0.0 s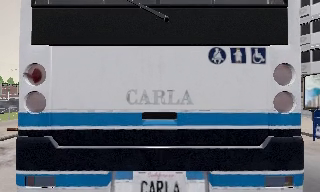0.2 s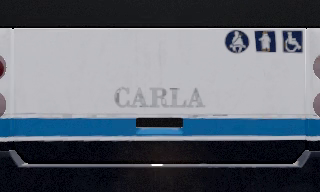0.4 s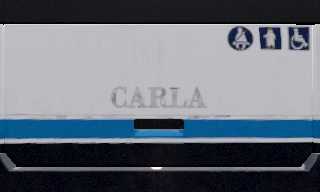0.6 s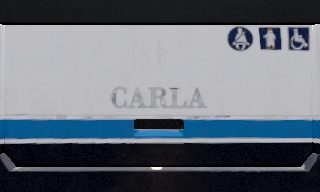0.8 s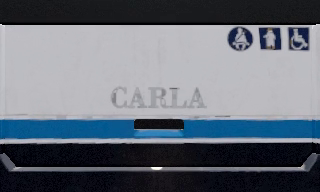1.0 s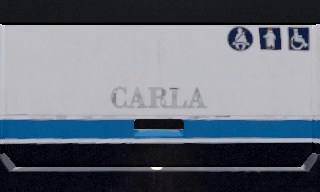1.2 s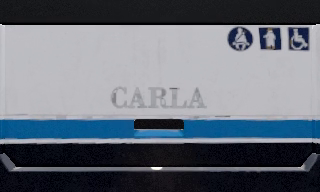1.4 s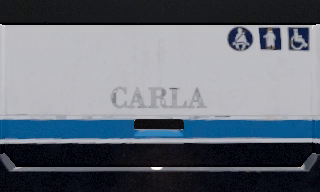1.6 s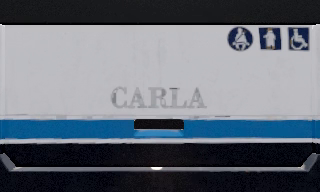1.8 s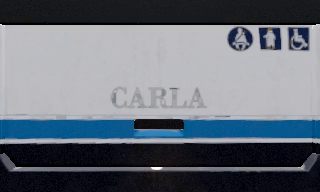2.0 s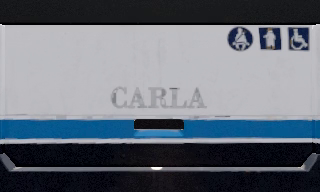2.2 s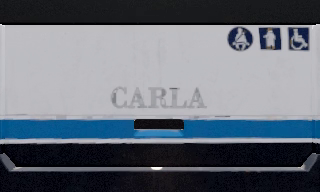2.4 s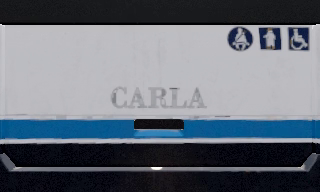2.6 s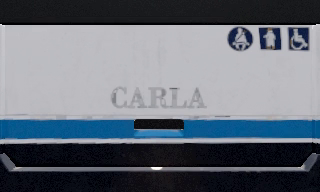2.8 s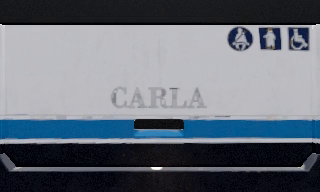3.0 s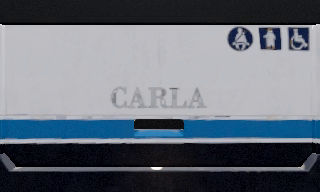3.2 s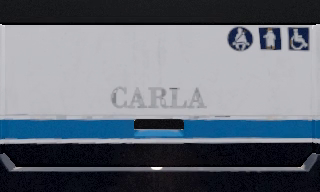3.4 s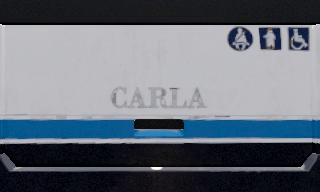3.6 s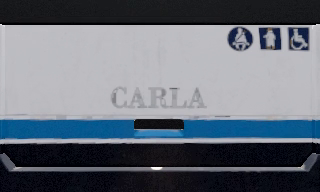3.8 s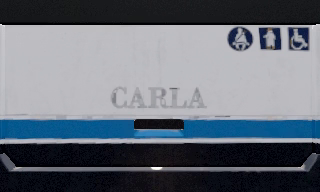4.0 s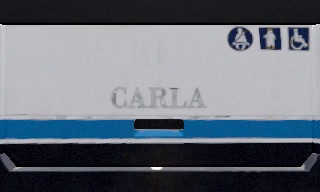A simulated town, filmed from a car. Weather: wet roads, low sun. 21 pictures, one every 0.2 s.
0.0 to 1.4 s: The camera travels forward, about 0.5 m, so what stands in front looms larger. It loses speed.
1.4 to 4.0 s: The camera keeps its place and its aim.
The film runs forward here.
